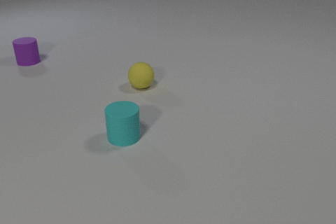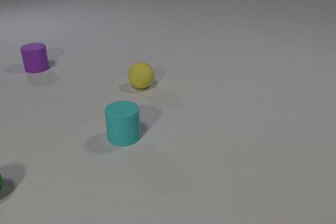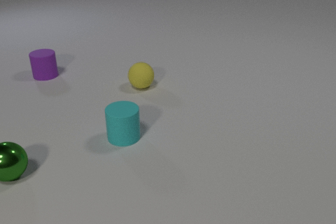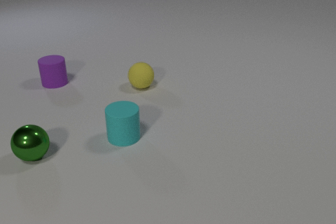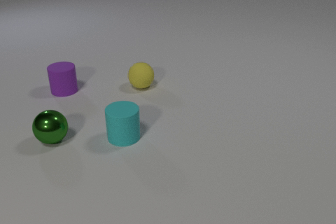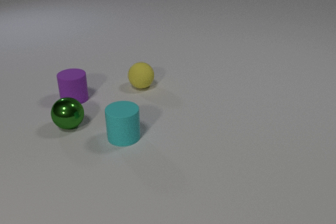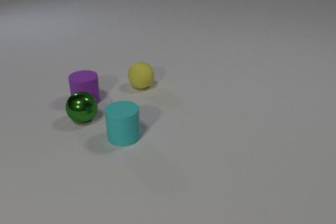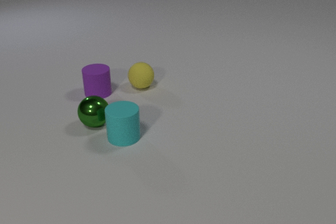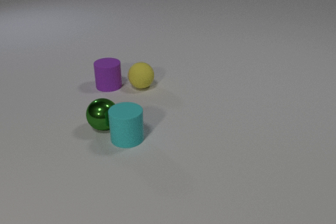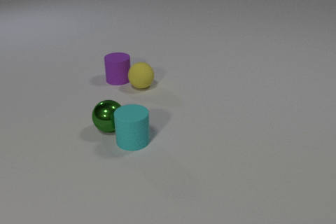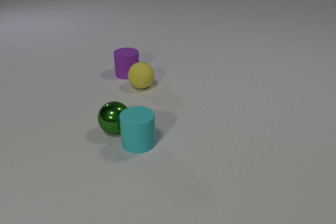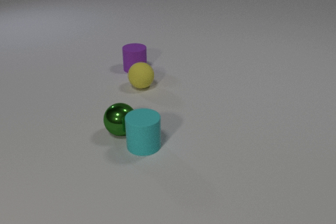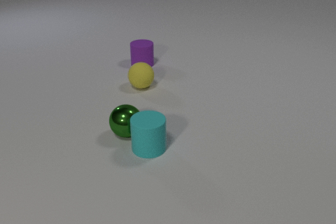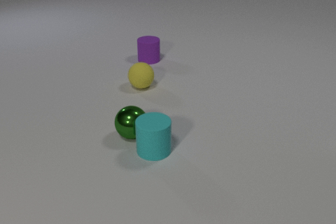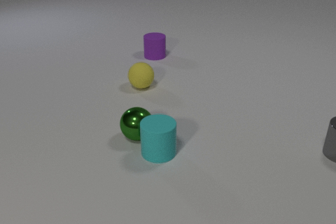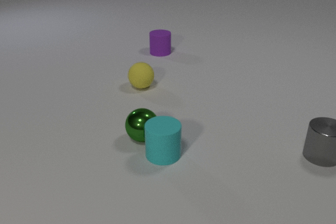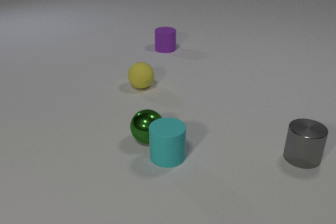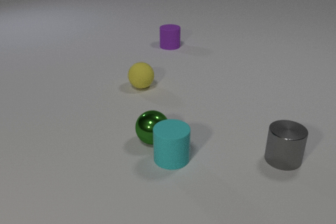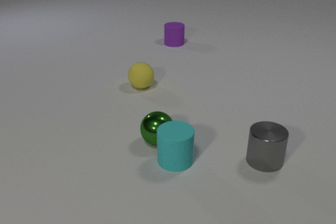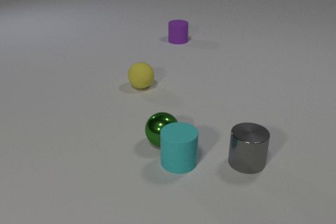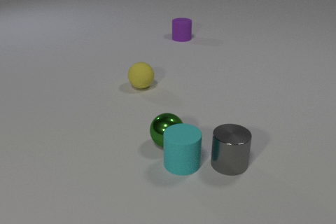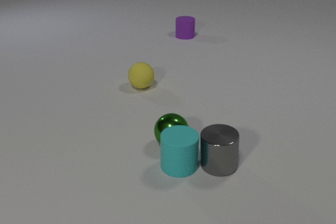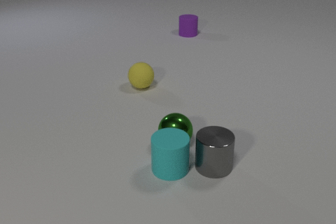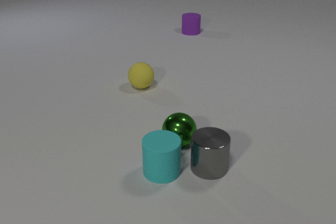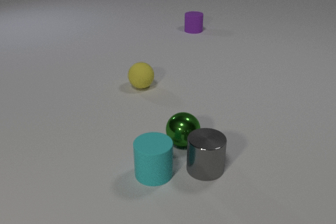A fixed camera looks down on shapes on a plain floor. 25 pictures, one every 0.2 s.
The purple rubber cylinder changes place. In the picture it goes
to the right.
The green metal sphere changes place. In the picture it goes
to the right.
0.0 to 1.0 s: The purple rubber cylinder slides toward the camera and to the right. The green metal sphere comes in at the left edge, rolls away from the camera and to the right.
1.0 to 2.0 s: The purple rubber cylinder slides to the right and away from the camera. The green metal sphere rolls to the right. The cyan rubber cylinder slides to the right and toward the camera. The purple rubber cylinder and the green metal sphere collide. The green metal sphere and the cyan rubber cylinder collide.
2.0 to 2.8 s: The purple rubber cylinder slides away from the camera and to the right. The green metal sphere rolls to the right and toward the camera. The cyan rubber cylinder slides to the right and toward the camera. The gray metal cylinder comes in at the right edge, slides to the left and toward the camera.
2.8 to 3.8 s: The purple rubber cylinder slides away from the camera and to the right. The green metal sphere rolls to the right and toward the camera. The cyan rubber cylinder slides to the right and toward the camera. The gray metal cylinder slides to the left and toward the camera.
3.8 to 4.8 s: The purple rubber cylinder slides away from the camera and to the right. The green metal sphere rolls to the right. The cyan rubber cylinder slides to the left and toward the camera. The gray metal cylinder slides to the left and toward the camera. The cyan rubber cylinder and the gray metal cylinder collide.
How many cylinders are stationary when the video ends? 0.
Are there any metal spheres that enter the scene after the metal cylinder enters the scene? no.
What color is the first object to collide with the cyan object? green.
